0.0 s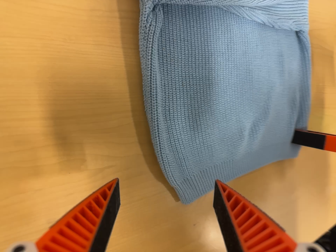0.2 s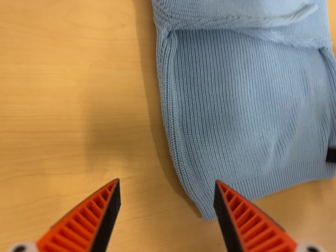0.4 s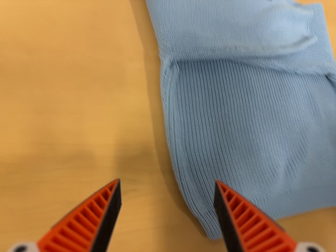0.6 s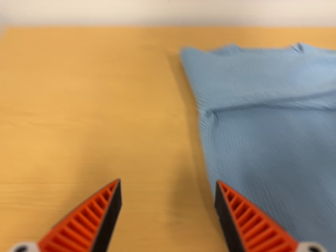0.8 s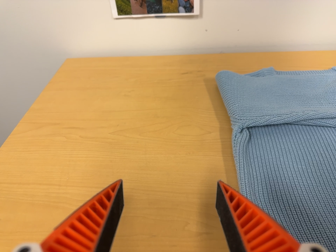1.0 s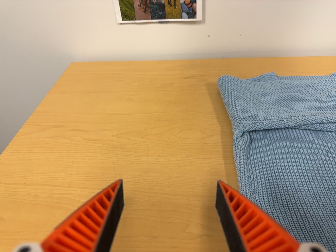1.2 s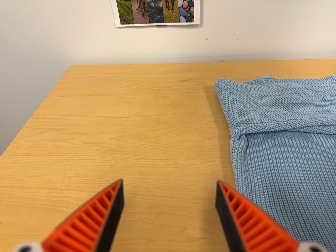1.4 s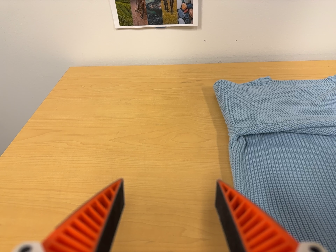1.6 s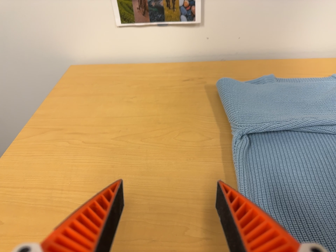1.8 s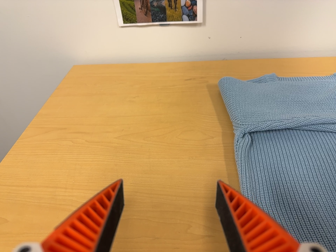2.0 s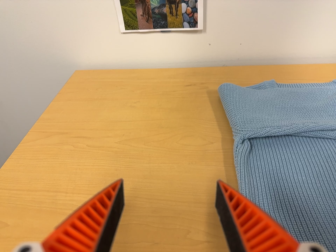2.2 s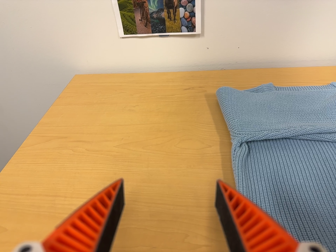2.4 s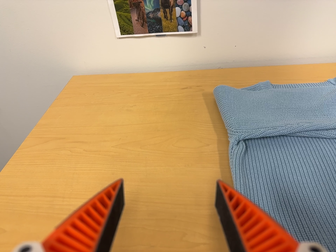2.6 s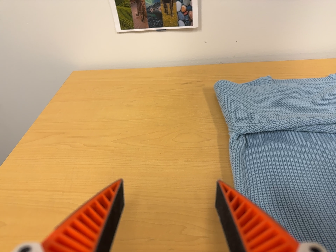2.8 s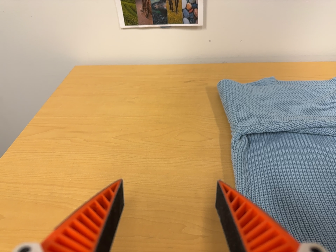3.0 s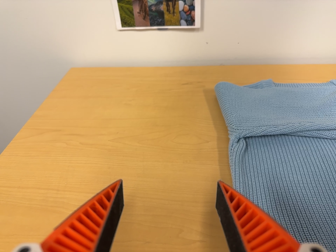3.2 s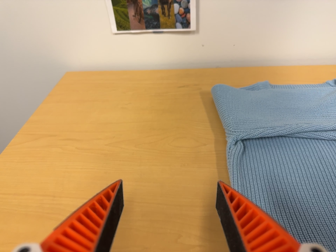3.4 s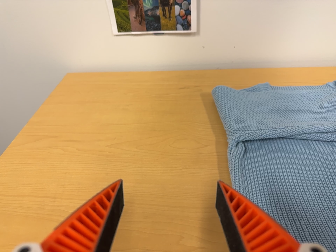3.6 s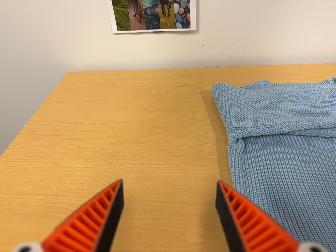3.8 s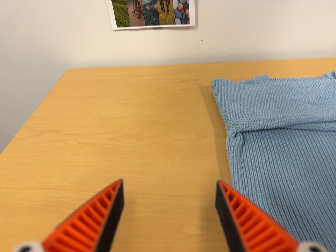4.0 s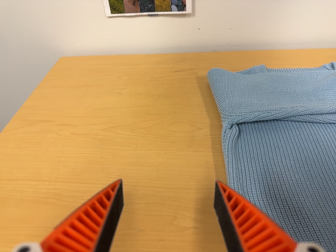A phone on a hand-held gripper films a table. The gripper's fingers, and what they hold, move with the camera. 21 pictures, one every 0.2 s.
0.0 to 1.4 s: The camera pans to its left by about 45 degrees. It travels toward the bottom of its view, to its right and backward, about 22 cm. Its aim tips toward the top of its view by about 50 degrees, and the scene shifts downward.
1.4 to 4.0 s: The camera shifts only a little, or ends up much as it began.
The film runs backward here.
